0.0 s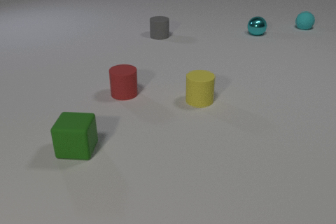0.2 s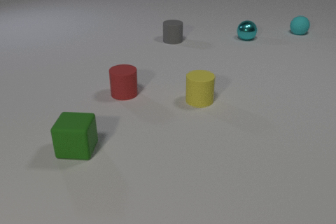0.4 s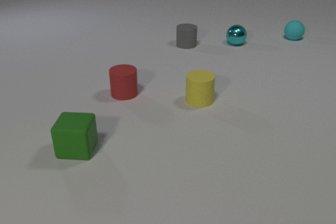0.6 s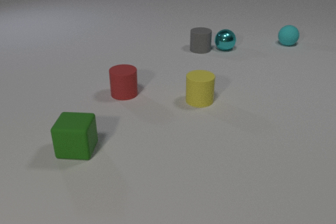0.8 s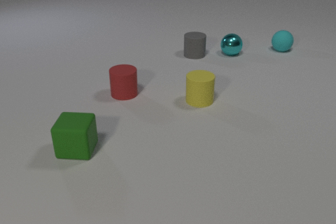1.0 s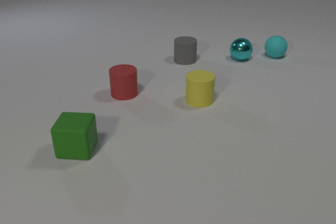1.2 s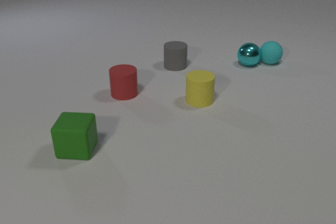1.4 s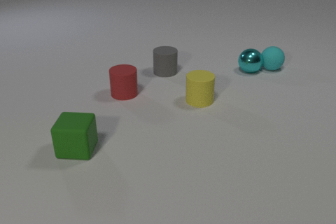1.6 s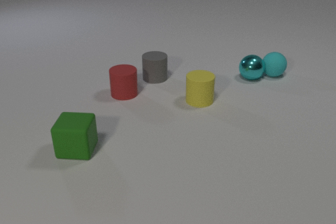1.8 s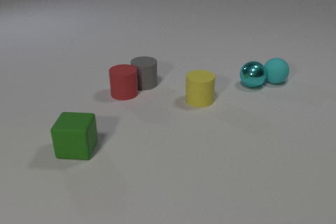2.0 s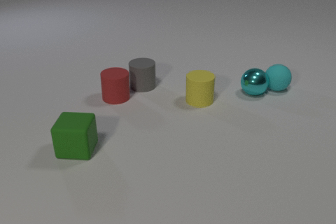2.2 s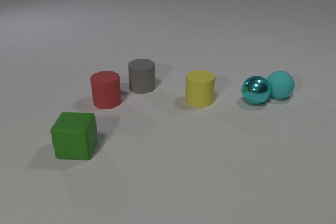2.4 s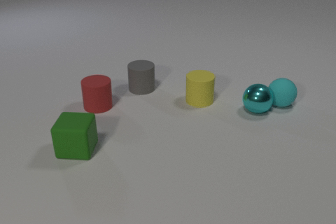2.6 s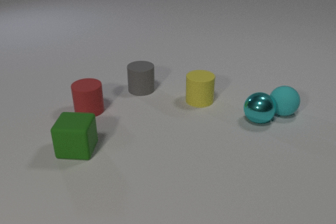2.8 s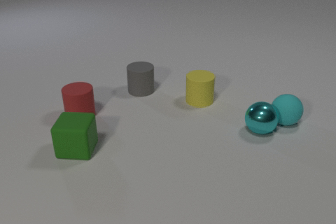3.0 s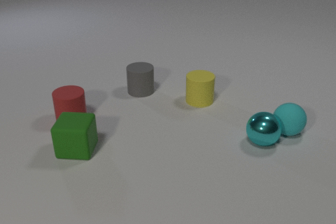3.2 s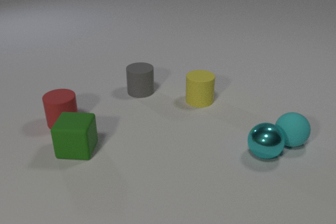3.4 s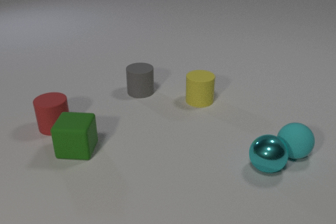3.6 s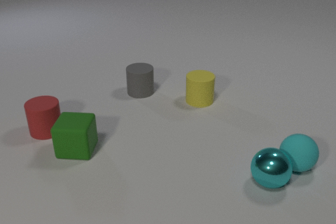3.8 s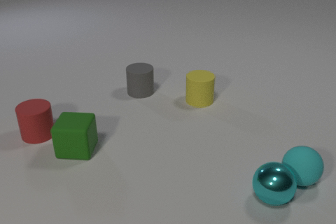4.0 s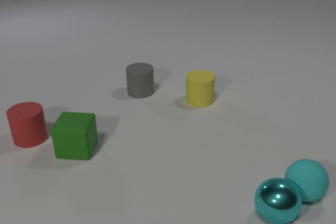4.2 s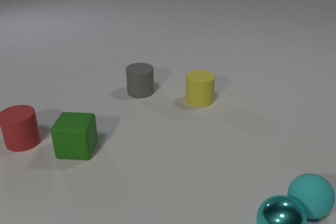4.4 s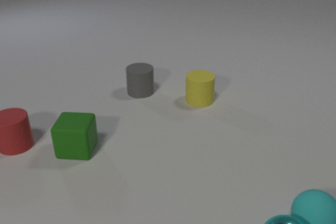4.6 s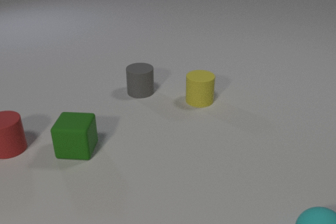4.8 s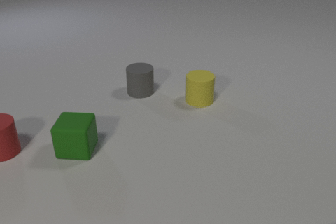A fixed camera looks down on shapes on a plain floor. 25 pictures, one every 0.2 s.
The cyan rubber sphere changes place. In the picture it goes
toward the camera.
The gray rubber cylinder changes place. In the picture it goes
toward the camera.
0.0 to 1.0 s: The cyan metal sphere rolls toward the camera. The gray rubber cylinder slides toward the camera. The cyan rubber sphere rolls toward the camera. The cyan metal sphere and the gray rubber cylinder collide.
1.0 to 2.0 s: The cyan metal sphere rolls toward the camera. The gray rubber cylinder slides toward the camera and to the left. The red rubber cylinder slides to the left and toward the camera. The cyan rubber sphere rolls toward the camera. The cyan metal sphere and the cyan rubber sphere collide. The gray rubber cylinder and the red rubber cylinder collide.
2.0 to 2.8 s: The cyan metal sphere rolls toward the camera. The gray rubber cylinder slides toward the camera. The red rubber cylinder slides to the left and toward the camera. The cyan rubber sphere rolls toward the camera.
2.8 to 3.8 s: The cyan metal sphere rolls toward the camera. The red rubber cylinder slides to the left and toward the camera. The cyan rubber sphere rolls toward the camera.
3.8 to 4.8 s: The cyan metal sphere rolls toward the camera, leaves at the bottom edge. The red rubber cylinder slides to the left and toward the camera. The cyan rubber sphere rolls toward the camera, leaves at the bottom edge.
Are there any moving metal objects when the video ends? no.
How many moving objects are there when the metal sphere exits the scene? 2.
How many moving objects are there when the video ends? 1.
